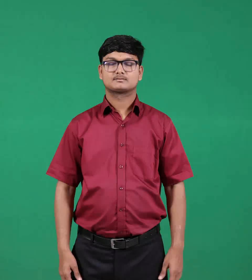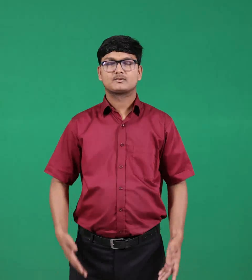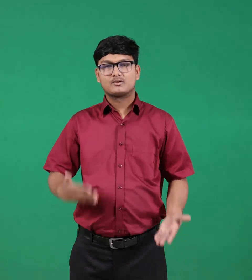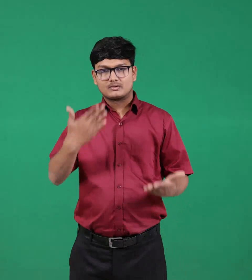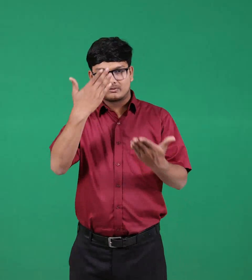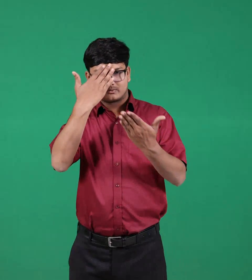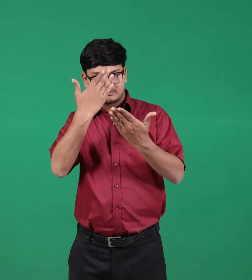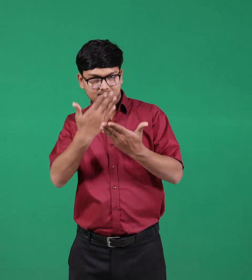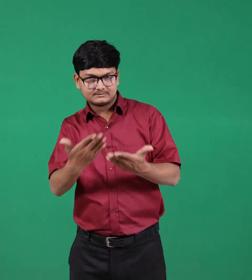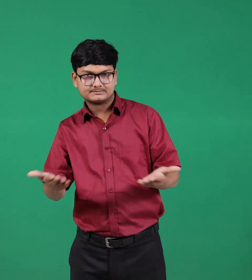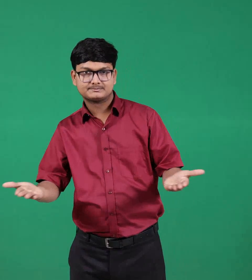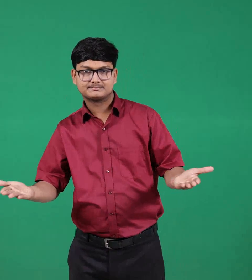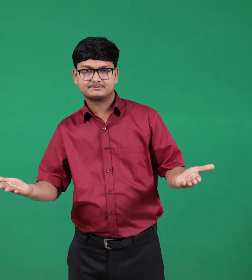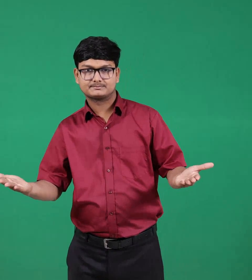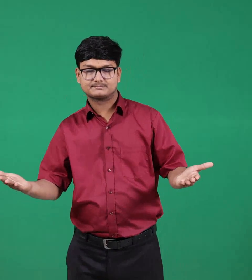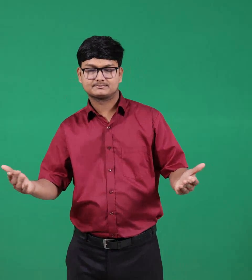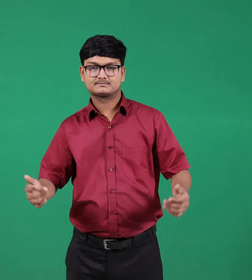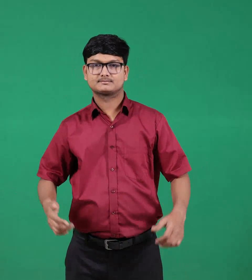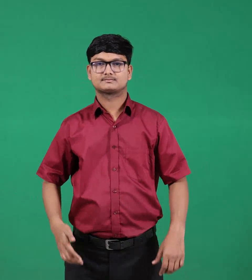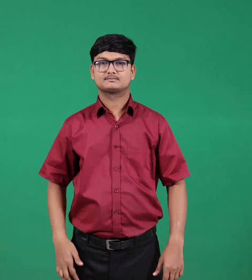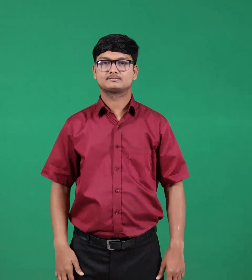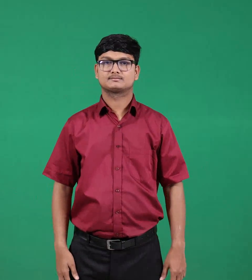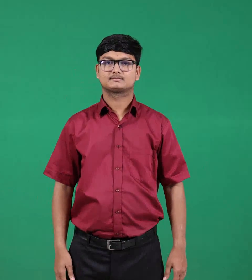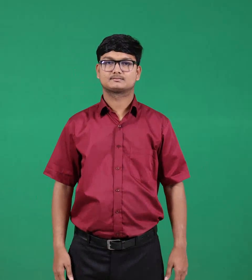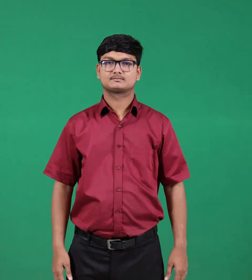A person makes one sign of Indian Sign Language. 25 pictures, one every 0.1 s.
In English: honour
